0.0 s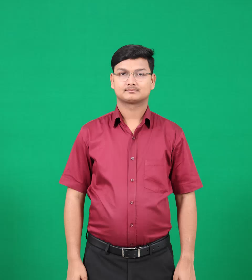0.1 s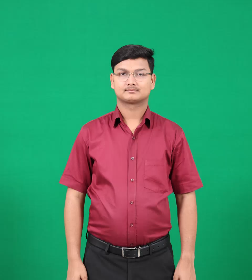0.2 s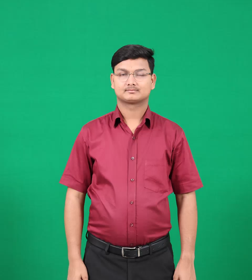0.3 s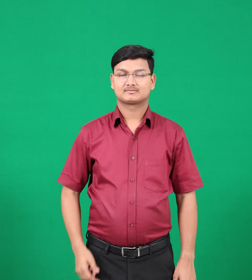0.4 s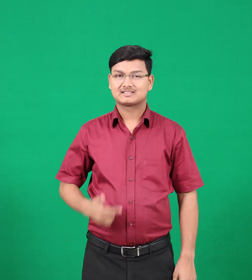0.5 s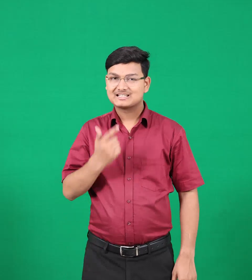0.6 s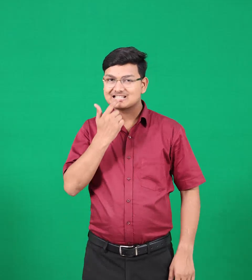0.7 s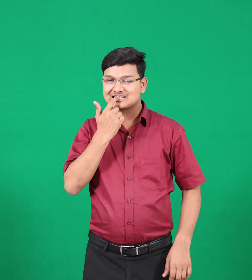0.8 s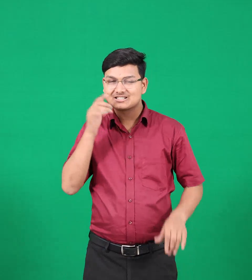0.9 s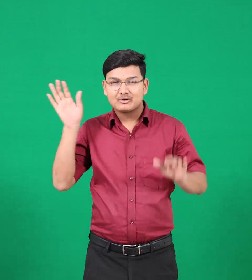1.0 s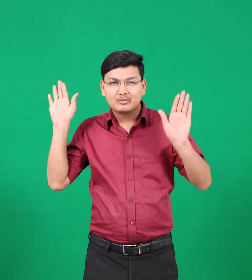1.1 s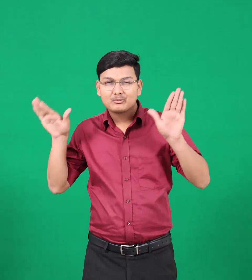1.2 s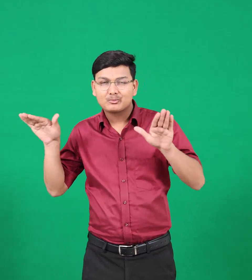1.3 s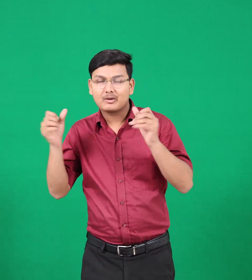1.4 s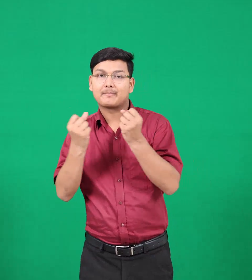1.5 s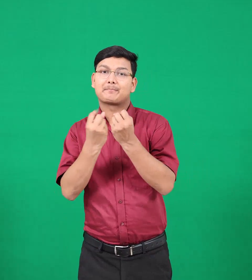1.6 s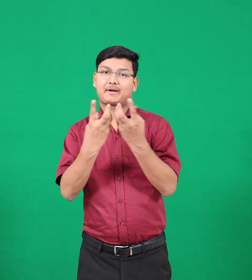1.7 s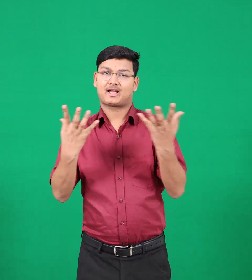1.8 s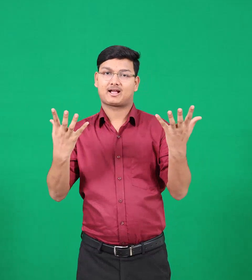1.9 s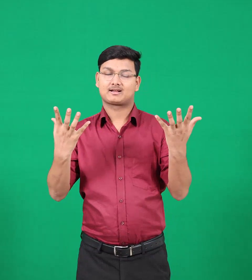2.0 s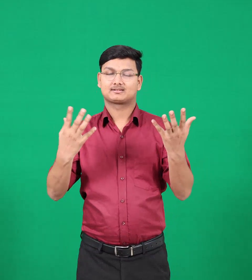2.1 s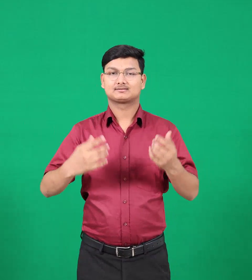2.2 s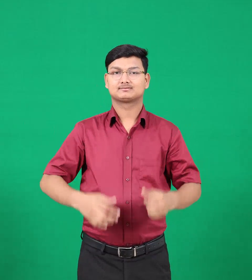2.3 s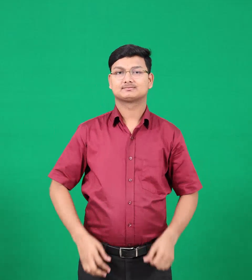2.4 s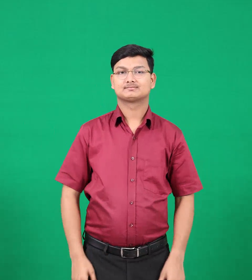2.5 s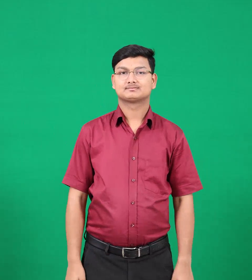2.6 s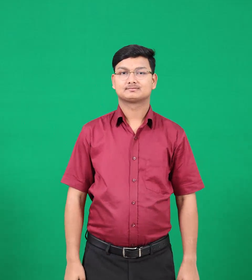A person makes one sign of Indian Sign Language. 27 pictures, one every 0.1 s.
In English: doves
